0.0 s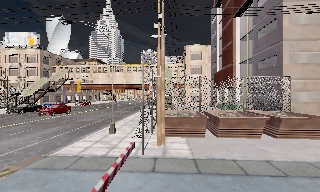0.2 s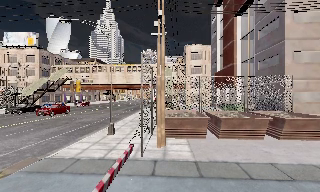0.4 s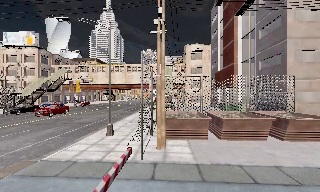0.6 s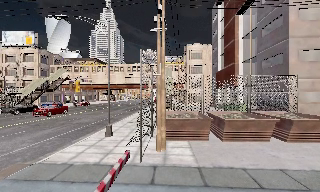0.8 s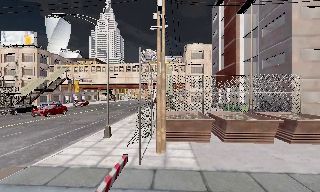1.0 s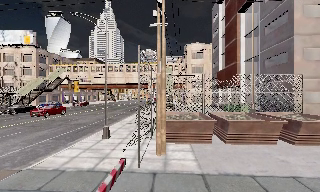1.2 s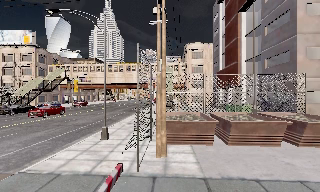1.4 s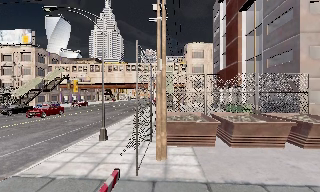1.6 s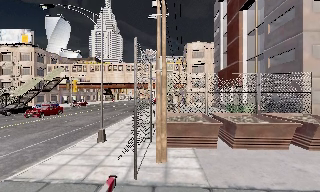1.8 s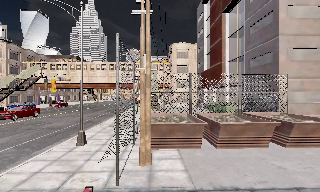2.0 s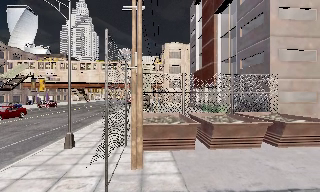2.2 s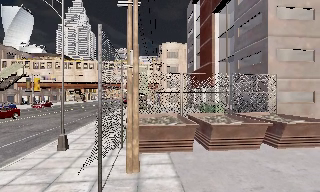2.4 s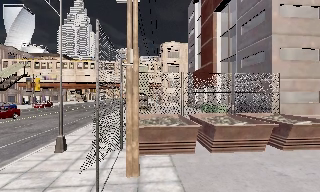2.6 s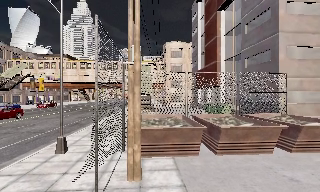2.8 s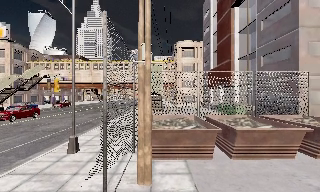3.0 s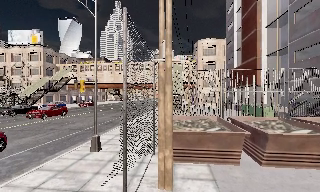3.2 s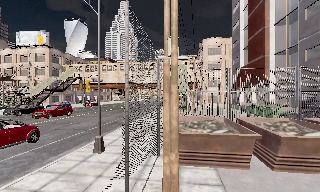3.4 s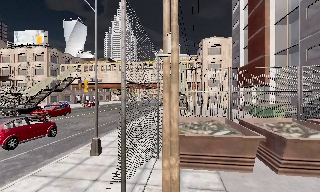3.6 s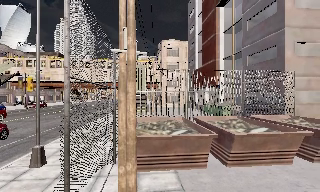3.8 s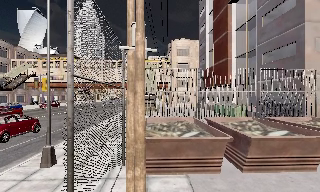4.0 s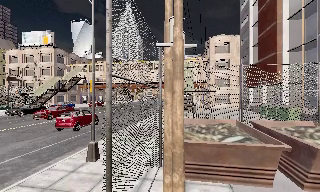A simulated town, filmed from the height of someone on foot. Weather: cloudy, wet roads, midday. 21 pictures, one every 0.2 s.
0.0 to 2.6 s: The camera travels forward, about 3 m, so what stands in front looms larger.
2.6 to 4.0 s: The camera pans to its left, which is counterclockwise from overhead, by about 15 degrees. It travels forward, about 1.5 m, so what stands in front looms larger.
The film runs forward here.
